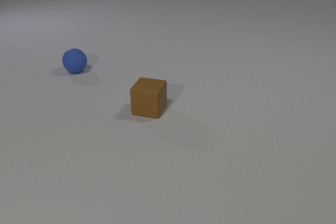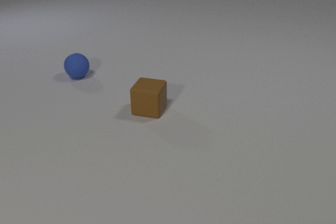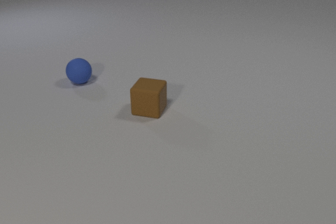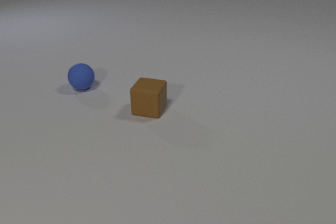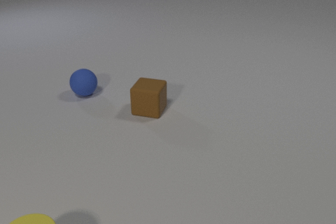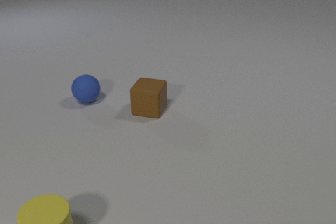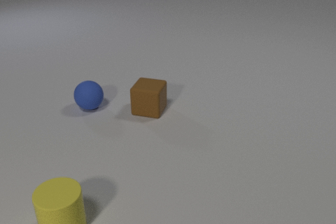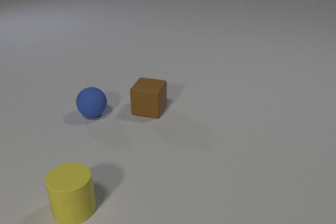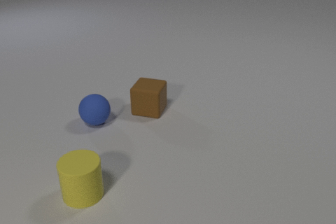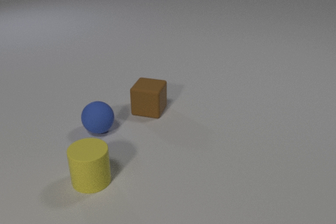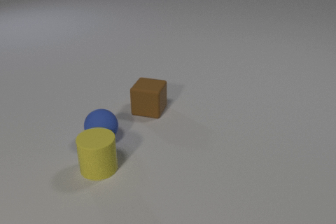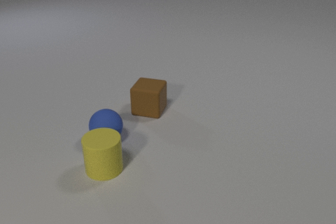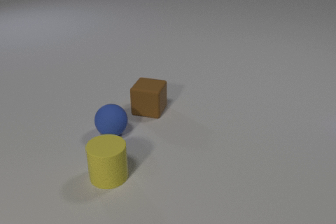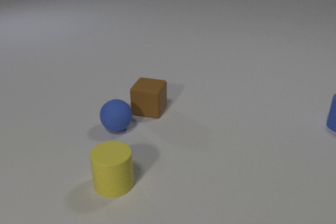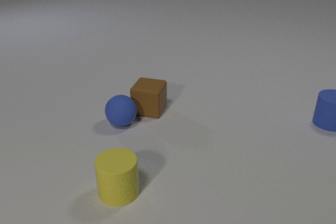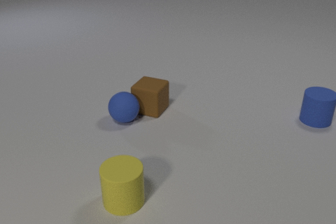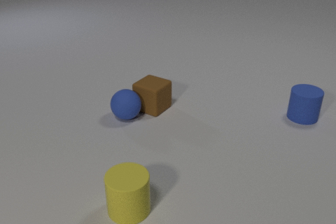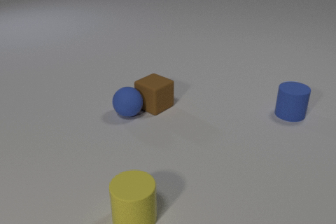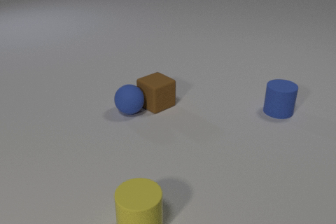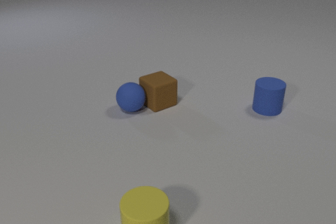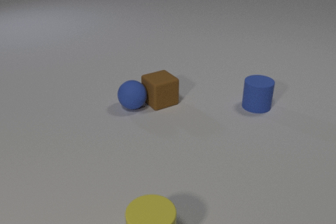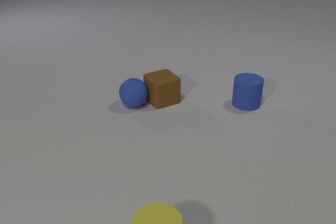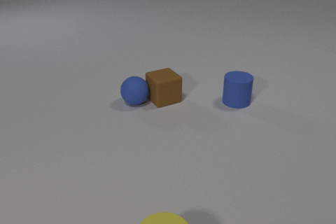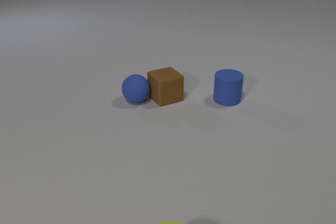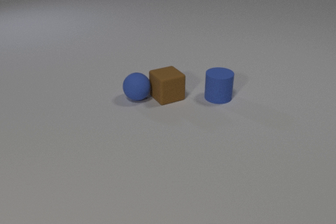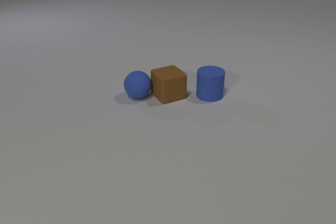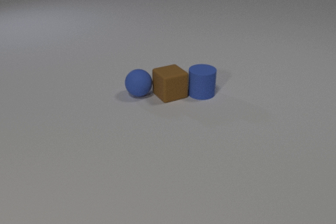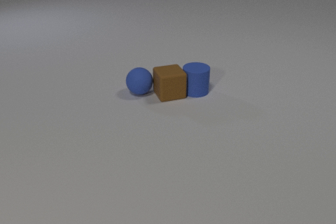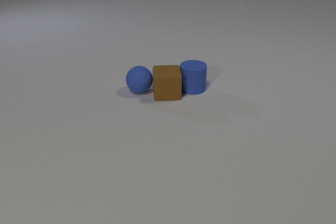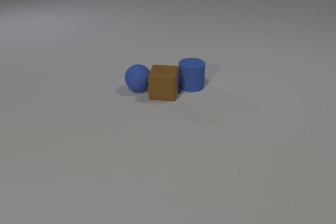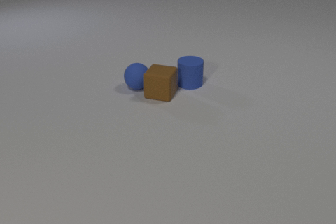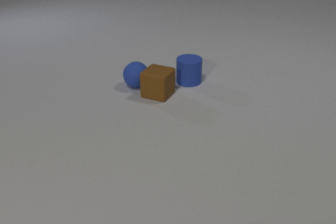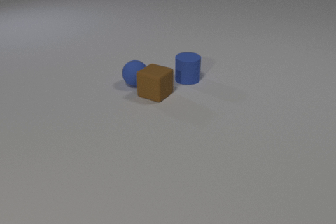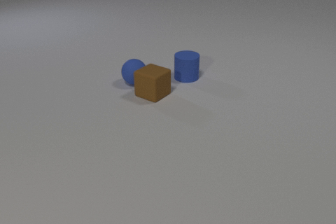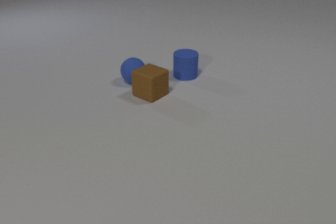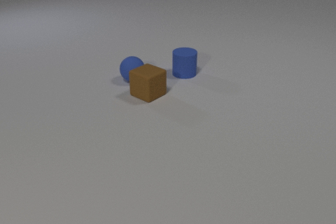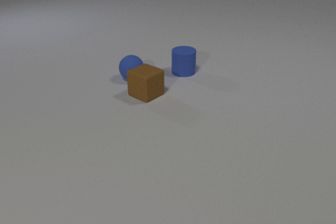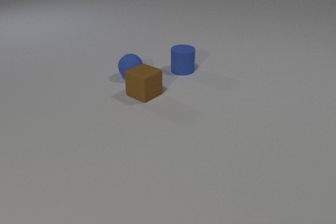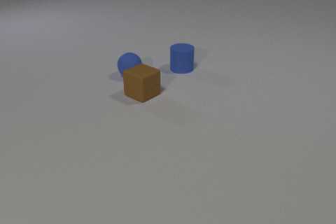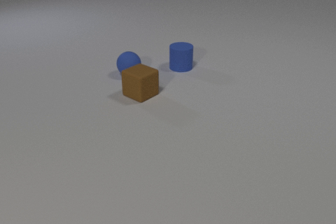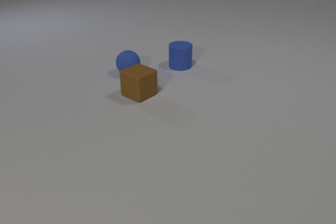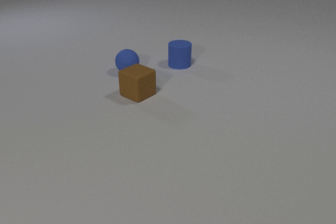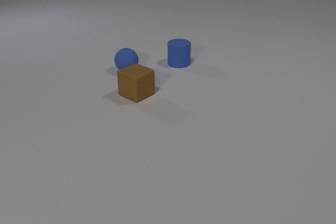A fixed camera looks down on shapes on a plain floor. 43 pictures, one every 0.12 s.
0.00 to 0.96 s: The yellow rubber cylinder comes in at the bottom edge, slides away from the camera and to the right. The blue rubber sphere rolls toward the camera.
0.96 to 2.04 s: The yellow rubber cylinder slides to the right and toward the camera. The blue rubber sphere rolls to the right. The brown rubber cube slides away from the camera, spins so that its near face slides to the left, clockwise seen from above. The blue rubber cylinder comes in at the right edge, slides to the left. The yellow rubber cylinder and the blue rubber sphere collide. The blue rubber sphere and the brown rubber cube collide.
2.04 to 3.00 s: The yellow rubber cylinder slides toward the camera and to the right, leaves at the bottom edge. The blue rubber sphere rolls away from the camera. The brown rubber cube slides away from the camera and to the right, spins so that its near face slides to the left, clockwise seen from above. The blue rubber cylinder slides to the left.
3.00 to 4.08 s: The blue rubber sphere rolls away from the camera. The brown rubber cube slides to the left, spins so that its near face slides to the left, clockwise seen from above. The blue rubber cylinder slides away from the camera and to the left. The brown rubber cube and the blue rubber cylinder collide.
4.08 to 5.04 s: The blue rubber sphere rolls away from the camera. The brown rubber cube slides to the left. The blue rubber cylinder slides away from the camera.
What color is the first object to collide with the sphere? yellow.
How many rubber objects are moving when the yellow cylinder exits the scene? 3.
How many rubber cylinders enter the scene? 2.
